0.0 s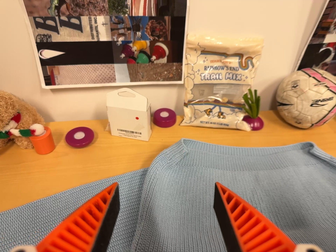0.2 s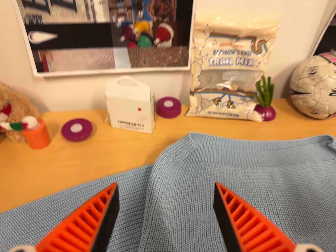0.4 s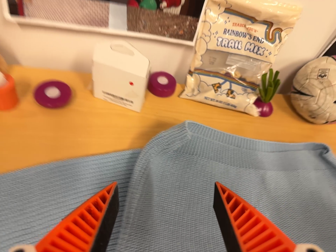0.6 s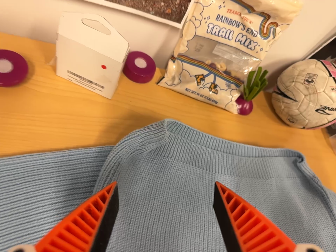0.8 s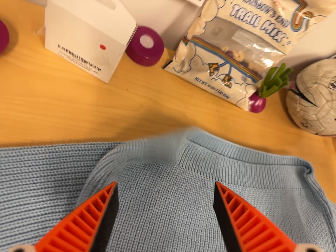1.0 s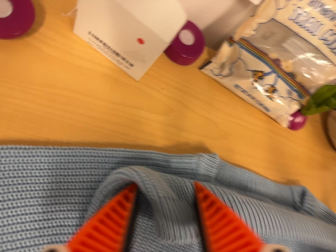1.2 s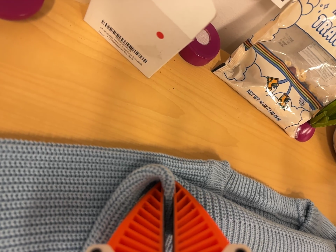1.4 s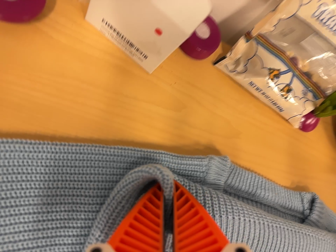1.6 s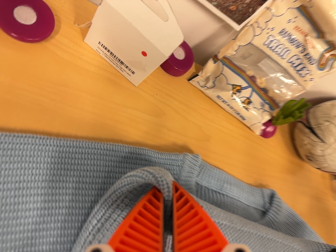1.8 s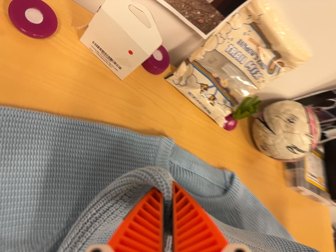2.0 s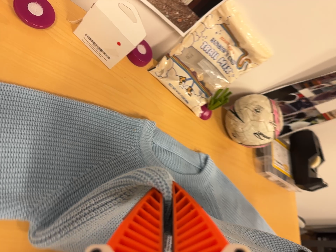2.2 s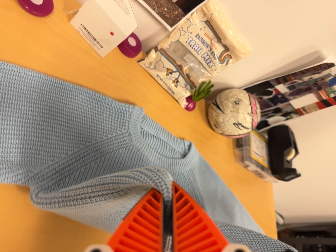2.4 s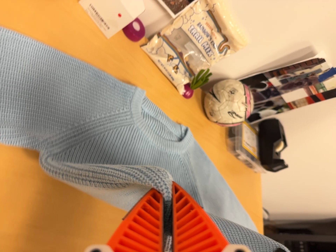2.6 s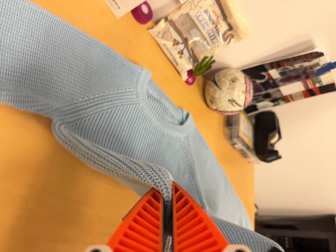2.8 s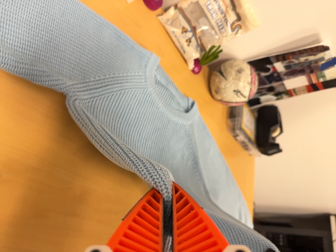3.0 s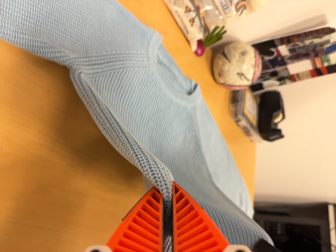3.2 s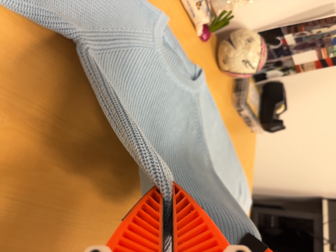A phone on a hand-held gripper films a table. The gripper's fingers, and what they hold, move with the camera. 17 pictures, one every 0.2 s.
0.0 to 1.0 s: The camera pans to its right by about 15 degrees. It travels forward, toward the top of its view and to its left, about 26 cm, so what stands in front looms larger. Its aim tips toward the bottom of its view by about 30 degrees. It rolls about its line of sight by about 30 degrees, and the scene rotates clockwise.
1.0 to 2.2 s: The camera swings to its right by about 20 degrees, and the scene slides to the left. It travels backward and toward the bottom of its view, about 22 cm, so what stands in front gets smaller.
2.2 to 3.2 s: The camera travels toward the bottom of its view and to its left, about 14 cm, so close, fixed things drift upward. It rolls about its line of sight by about 10 degrees, and the scene rotates clockwise.
The film runs backward here.
